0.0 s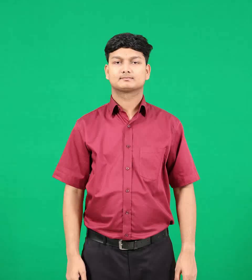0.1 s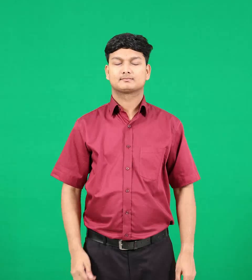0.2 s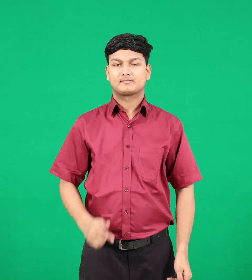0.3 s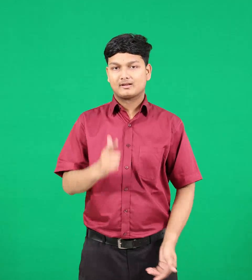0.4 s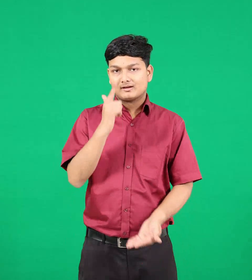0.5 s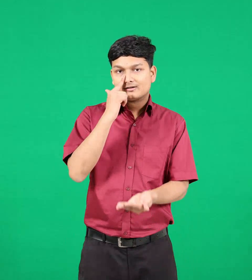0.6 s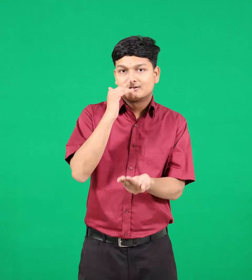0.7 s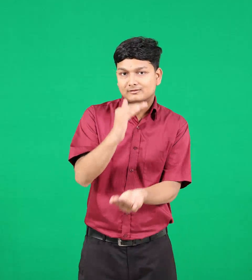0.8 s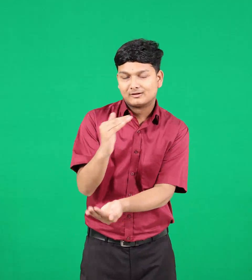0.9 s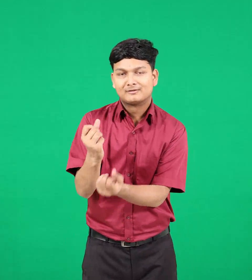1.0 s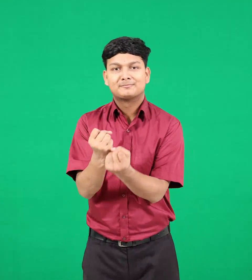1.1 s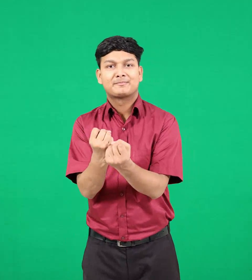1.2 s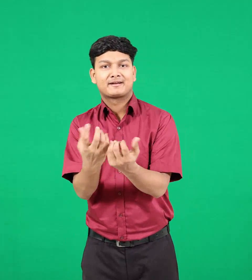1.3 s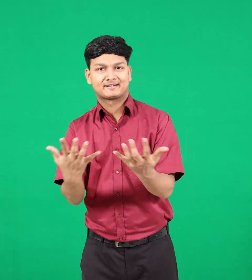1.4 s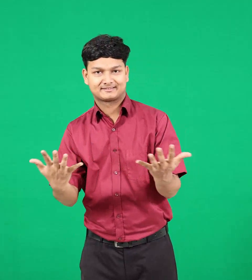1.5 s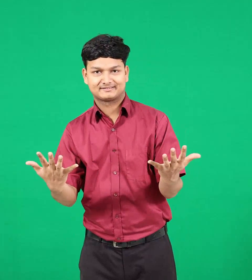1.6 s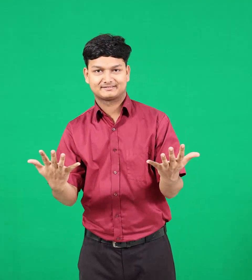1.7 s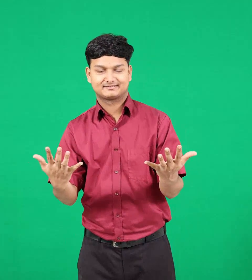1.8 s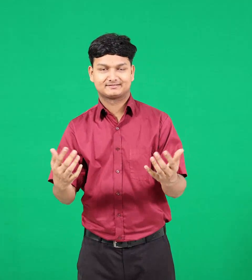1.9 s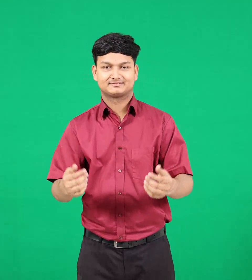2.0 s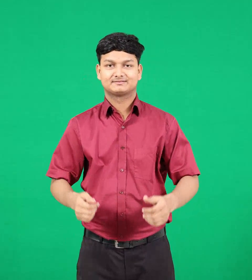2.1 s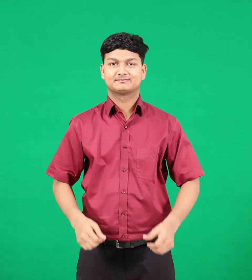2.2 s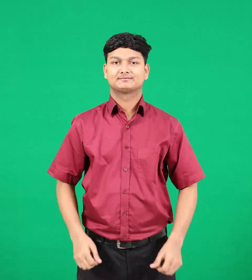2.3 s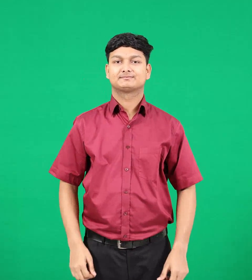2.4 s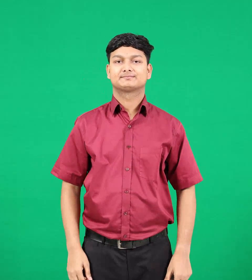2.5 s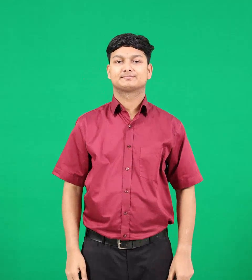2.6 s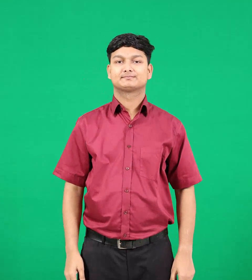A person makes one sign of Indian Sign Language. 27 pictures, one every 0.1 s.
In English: daughters
